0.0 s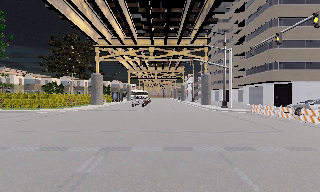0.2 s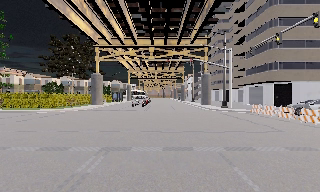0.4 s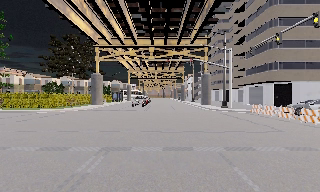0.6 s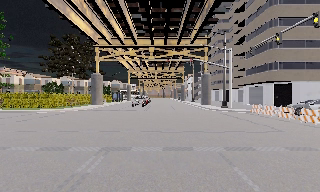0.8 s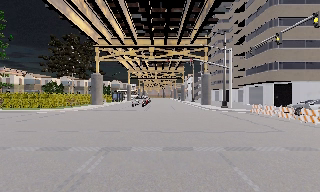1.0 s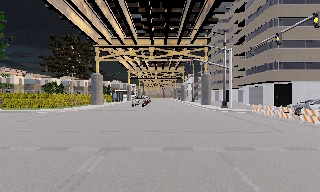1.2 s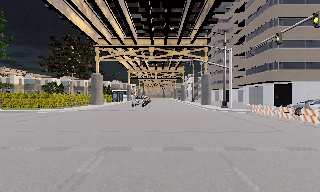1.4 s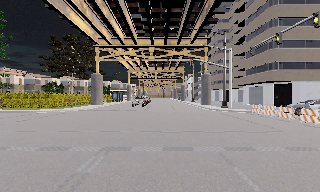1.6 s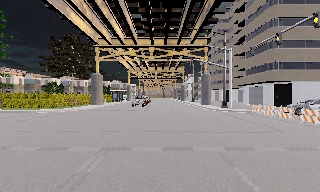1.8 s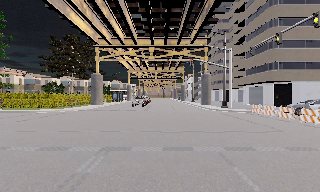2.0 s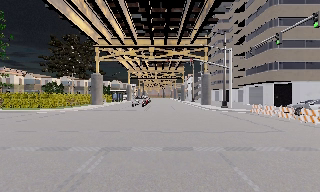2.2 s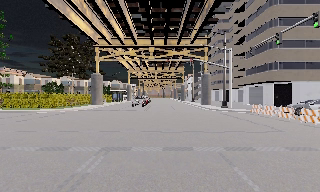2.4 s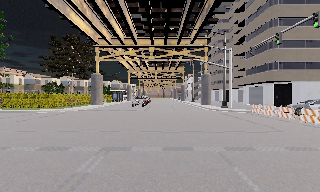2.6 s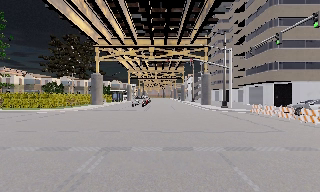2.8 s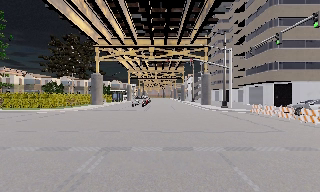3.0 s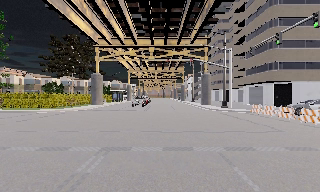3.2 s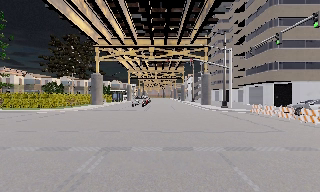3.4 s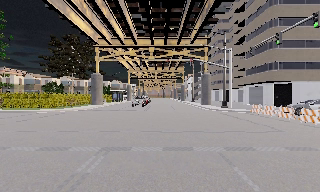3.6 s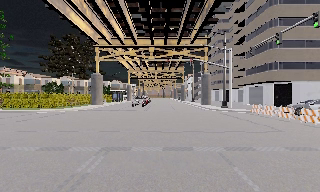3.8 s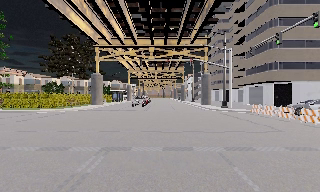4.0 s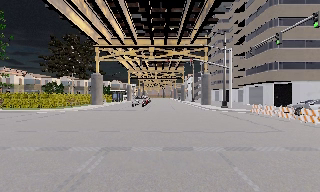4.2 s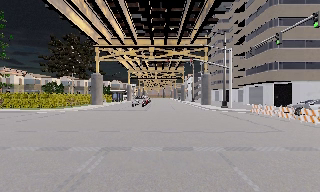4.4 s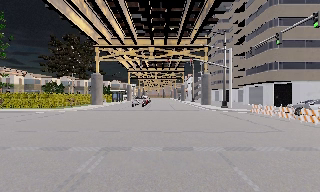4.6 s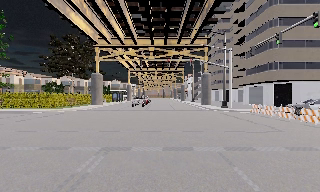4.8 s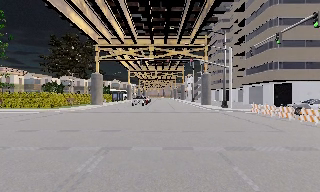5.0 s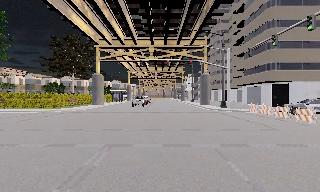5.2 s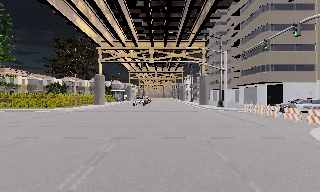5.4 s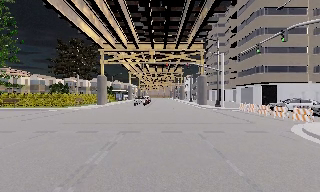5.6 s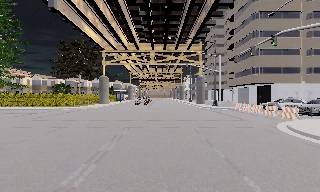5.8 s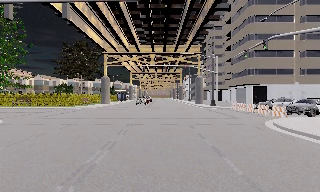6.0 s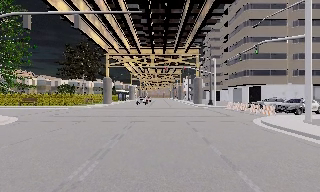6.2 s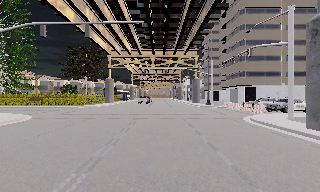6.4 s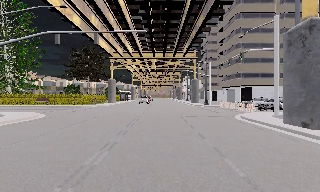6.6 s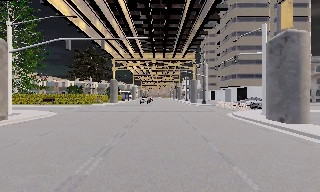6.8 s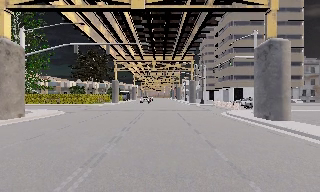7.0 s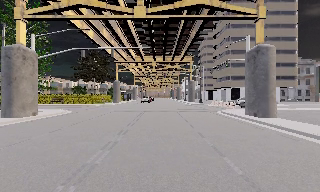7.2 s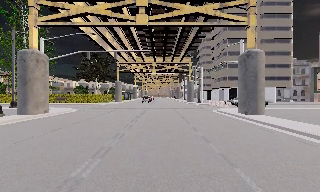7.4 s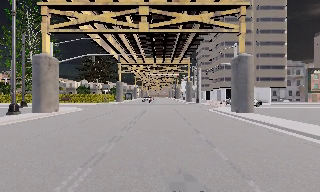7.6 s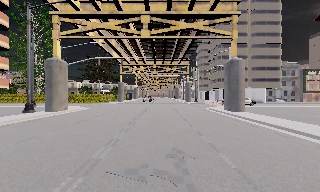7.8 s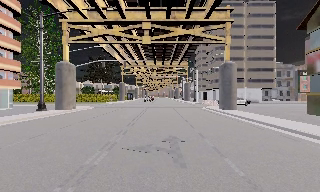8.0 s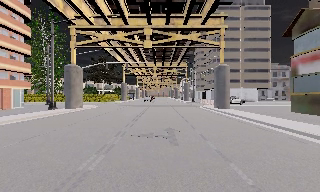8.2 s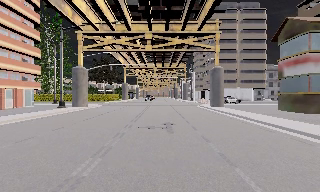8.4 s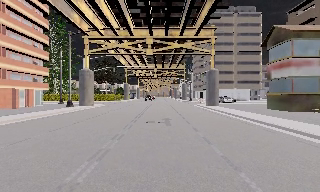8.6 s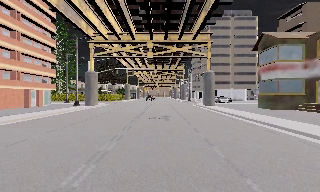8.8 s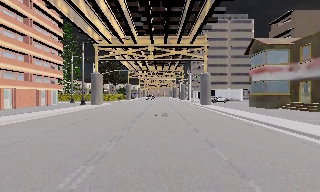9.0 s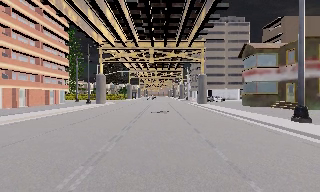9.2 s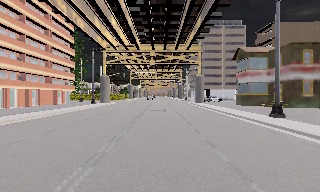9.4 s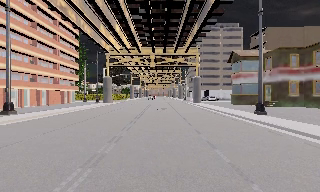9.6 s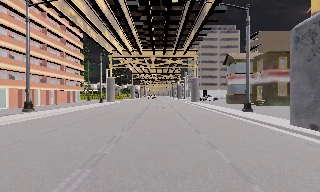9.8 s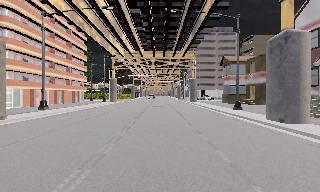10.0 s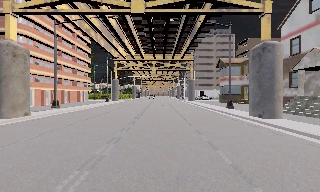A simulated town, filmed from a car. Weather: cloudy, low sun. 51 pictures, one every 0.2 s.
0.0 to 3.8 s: The camera keeps its place and its aim.
3.8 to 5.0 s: The camera shifts only a little, or ends up much as it began.
5.0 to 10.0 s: The camera travels backward, about 40 m, so what stands in front gets smaller. It gains speed.
The film runs backward here.
